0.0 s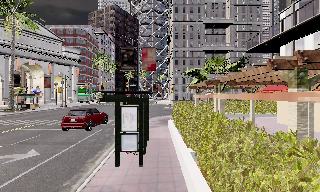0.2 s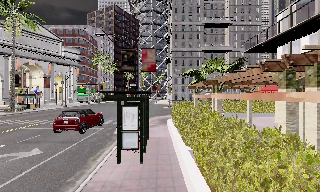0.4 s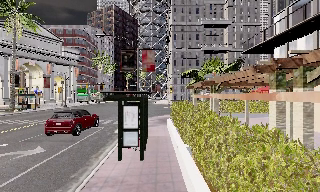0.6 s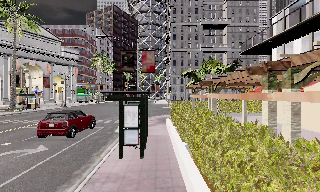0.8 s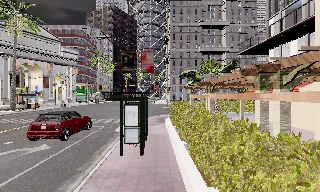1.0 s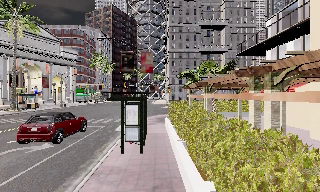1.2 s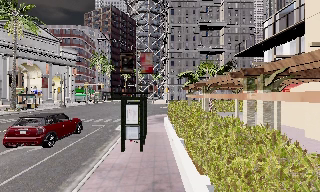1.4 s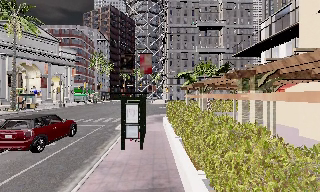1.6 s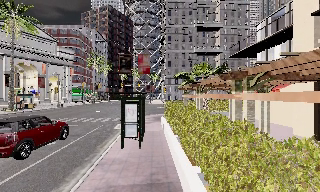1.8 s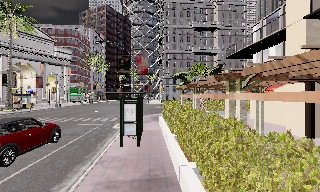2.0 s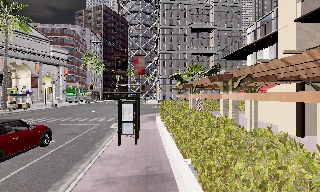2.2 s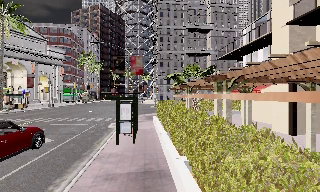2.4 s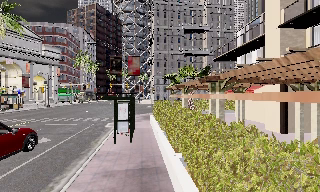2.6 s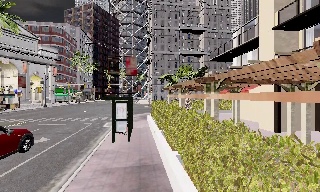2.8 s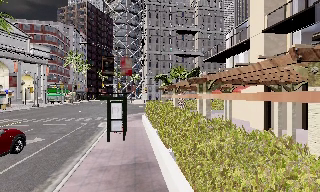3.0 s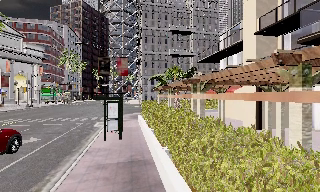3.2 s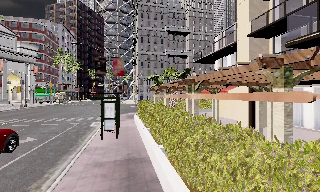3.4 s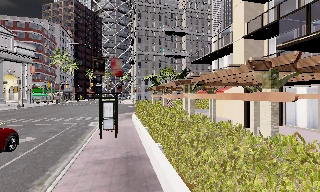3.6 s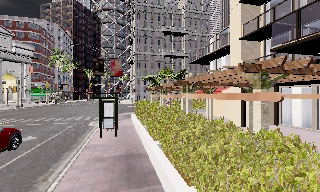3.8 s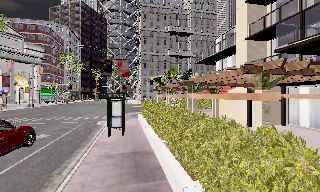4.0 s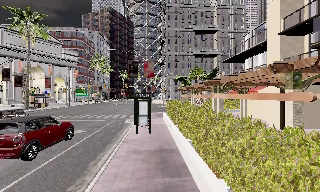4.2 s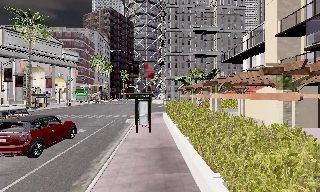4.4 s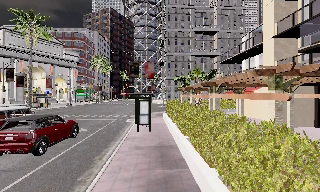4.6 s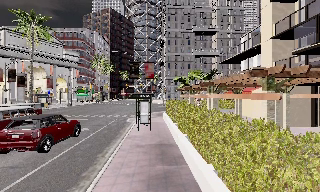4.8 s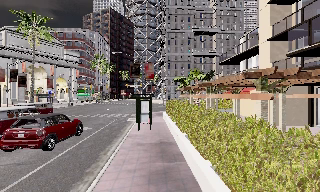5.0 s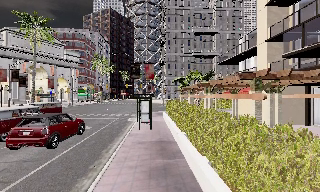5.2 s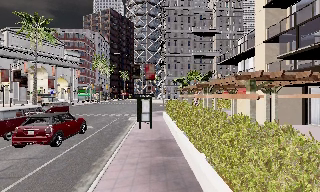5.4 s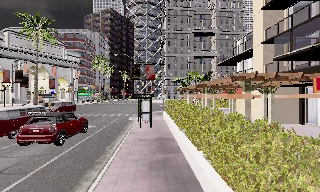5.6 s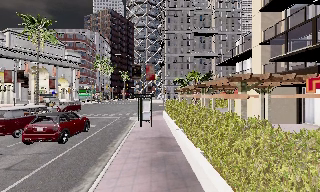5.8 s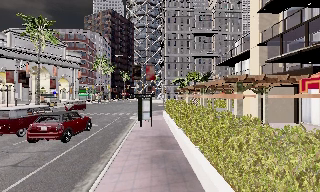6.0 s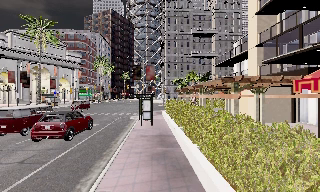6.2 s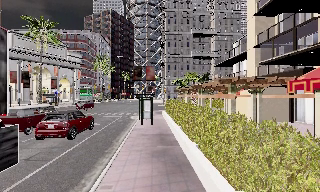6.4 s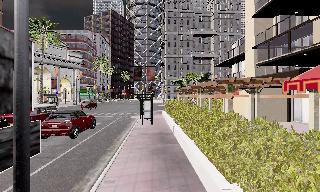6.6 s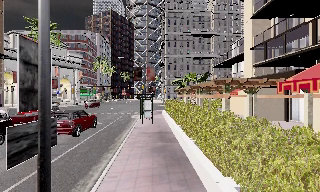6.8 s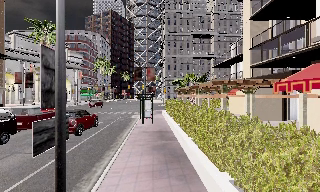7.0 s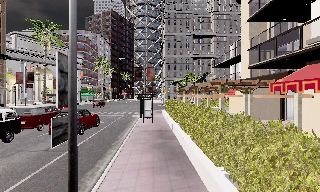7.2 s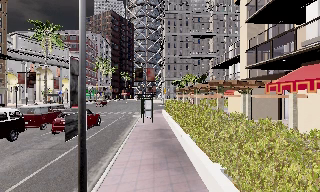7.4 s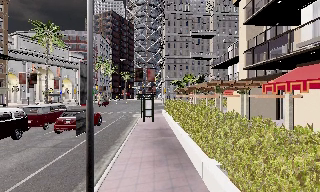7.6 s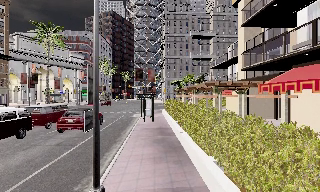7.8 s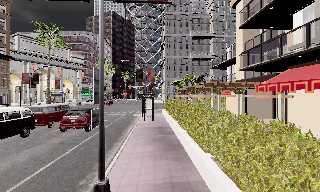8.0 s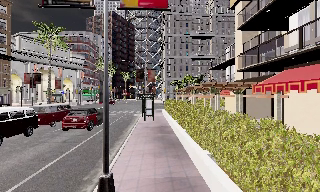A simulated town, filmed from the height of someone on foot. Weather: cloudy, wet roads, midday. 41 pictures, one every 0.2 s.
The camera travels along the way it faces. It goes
backward.
0.0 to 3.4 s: The scene slides to the left, as the camera pans about 15 degrees to its right. It travels backward, about 4 m, so what stands in front gets smaller.
3.4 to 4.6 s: The camera pans to its left, which is counterclockwise from overhead, by about 10 degrees. It travels backward, about 1.5 m, so what stands in front gets smaller.
4.6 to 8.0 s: The camera travels backward, about 5 m, so what stands in front gets smaller.
The film runs backward here.
